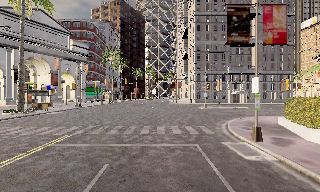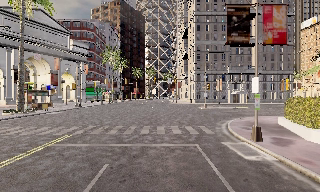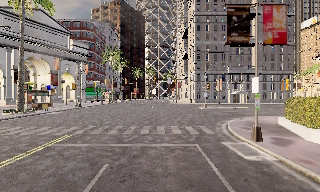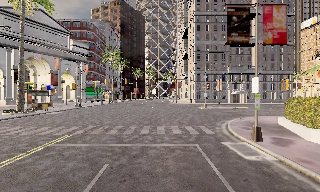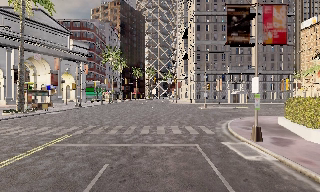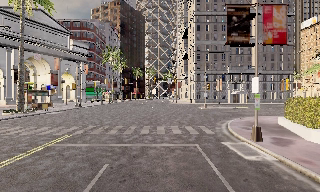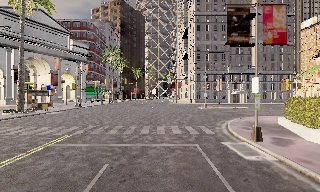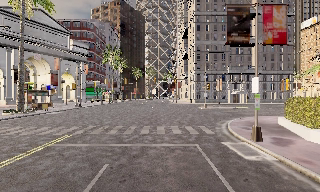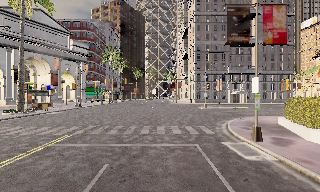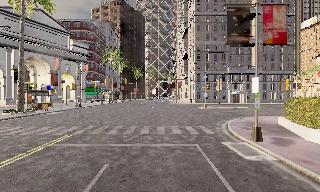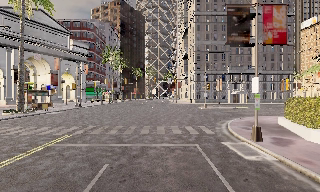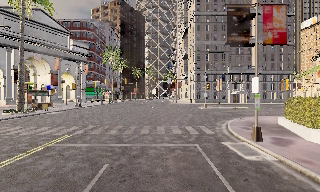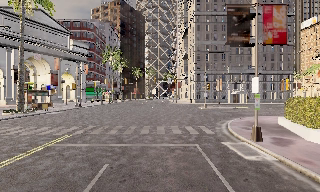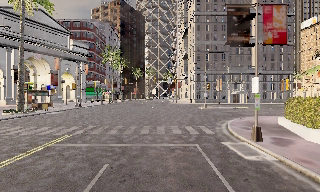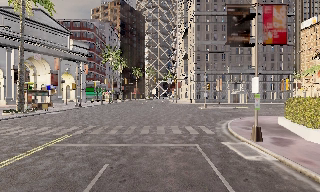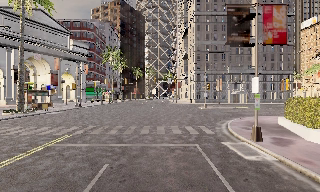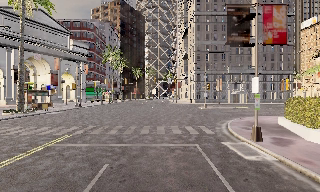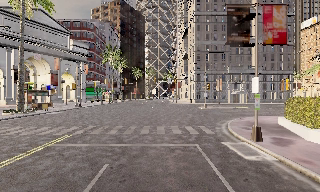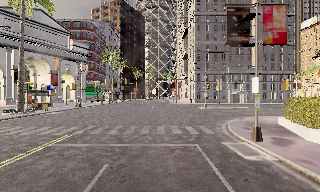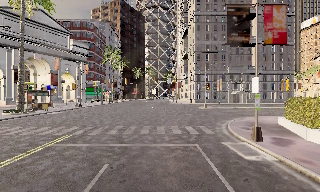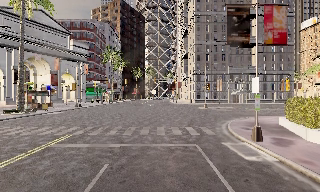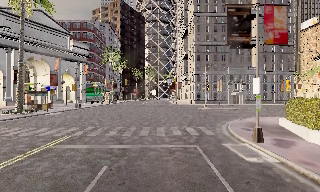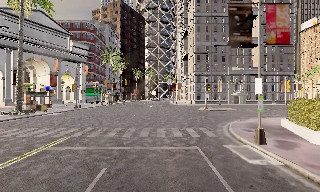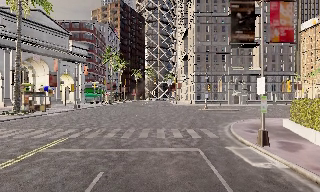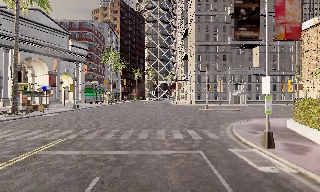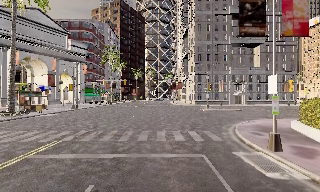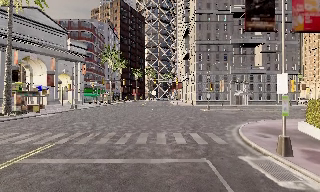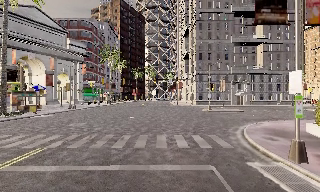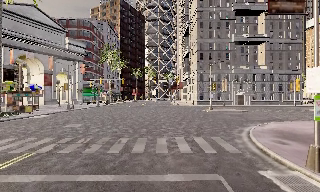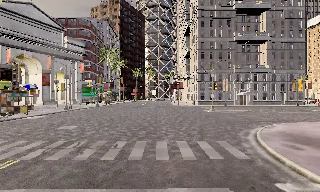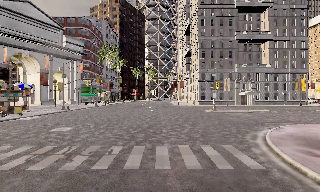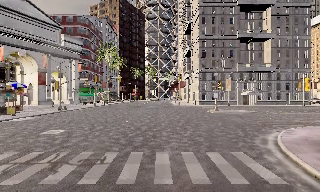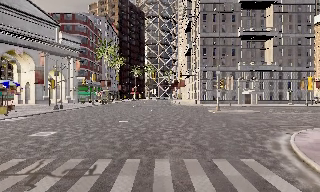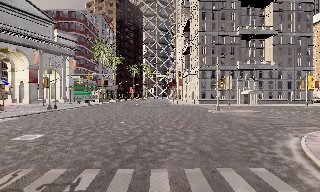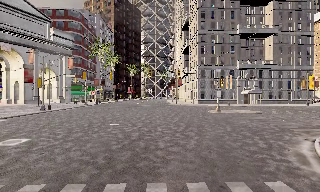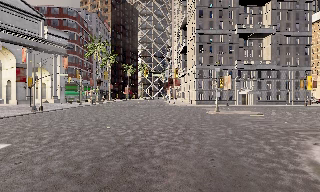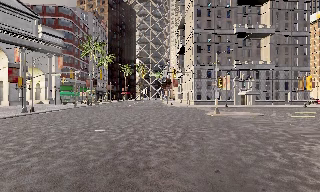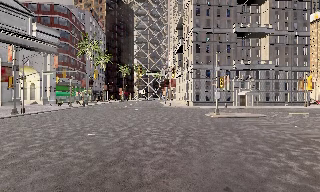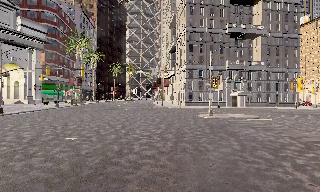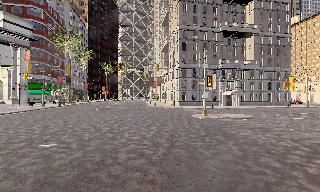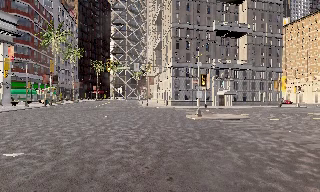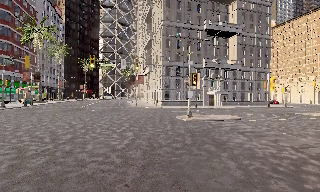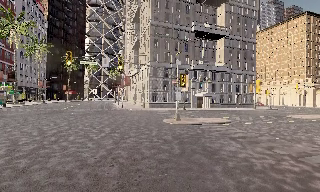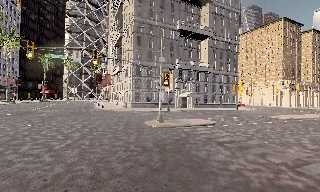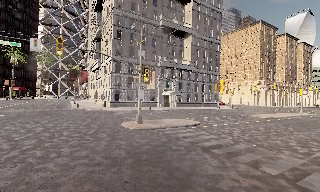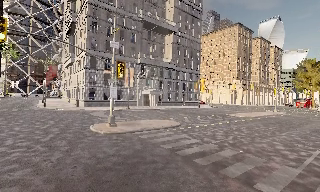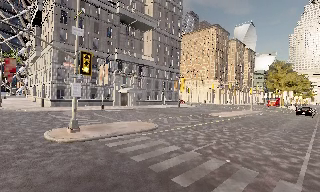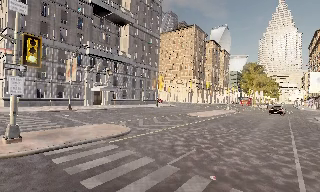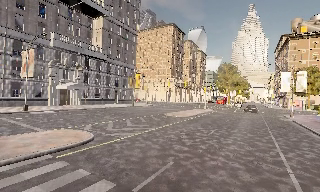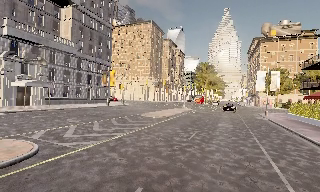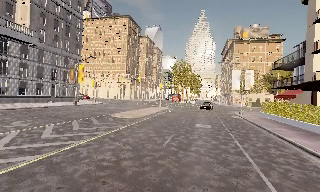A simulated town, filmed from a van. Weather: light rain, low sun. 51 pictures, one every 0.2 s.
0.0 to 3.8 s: The camera keeps its place and its aim.
3.8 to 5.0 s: The camera travels forward, about 1 m, so what stands in front looms larger. It gains speed.
5.0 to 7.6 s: The camera travels forward, about 10 m, so what stands in front looms larger.
7.6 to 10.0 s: The camera swings to its right by about 70 degrees, and the scene slides to the left. It travels forward, about 17 m.
The film runs forward here.
